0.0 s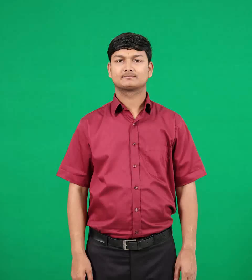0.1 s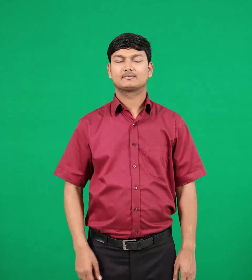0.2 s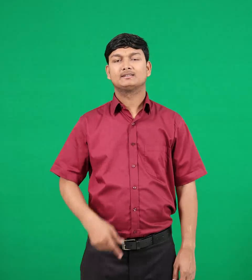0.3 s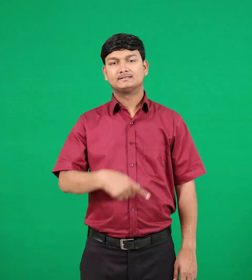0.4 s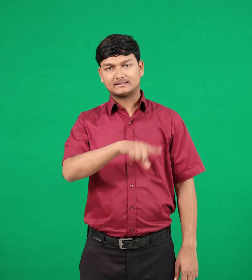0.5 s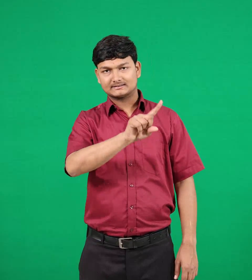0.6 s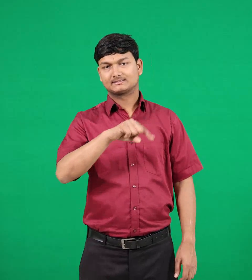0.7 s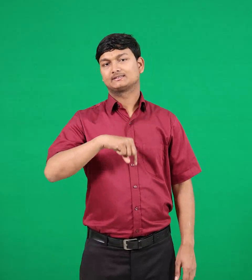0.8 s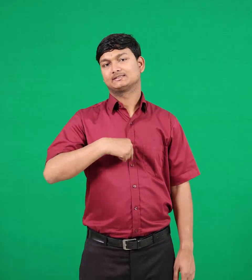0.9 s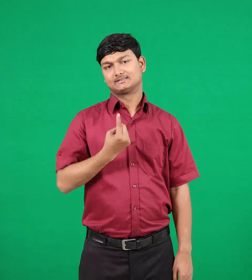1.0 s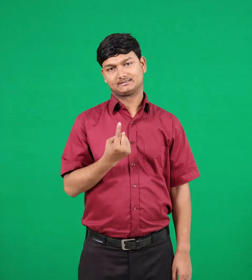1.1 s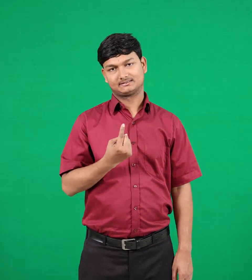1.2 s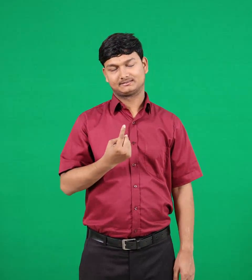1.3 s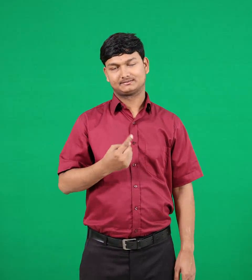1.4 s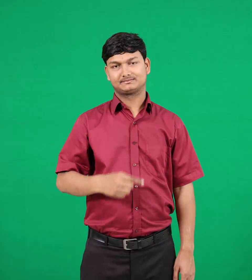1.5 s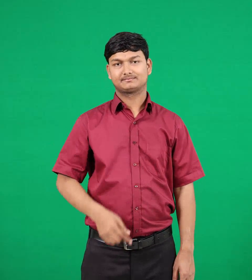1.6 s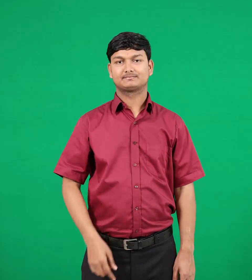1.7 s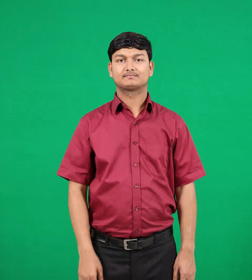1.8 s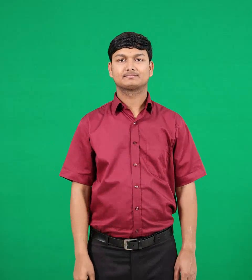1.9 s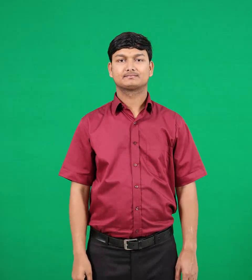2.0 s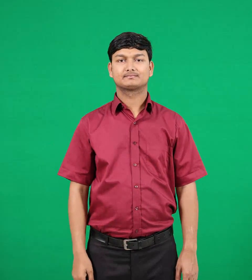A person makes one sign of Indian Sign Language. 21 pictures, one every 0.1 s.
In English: self
